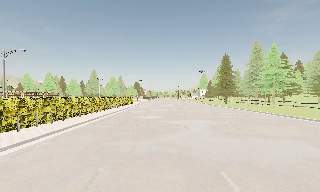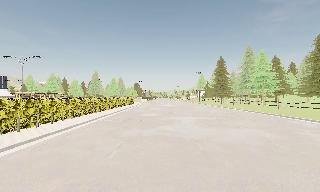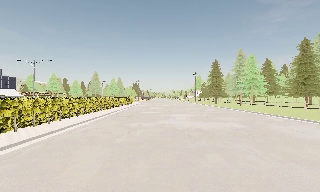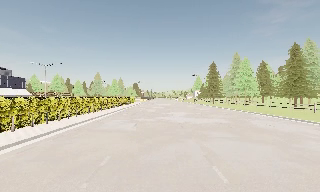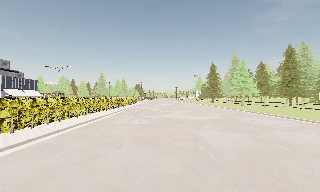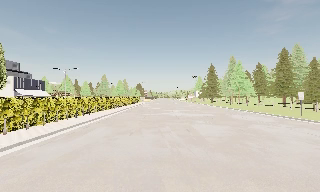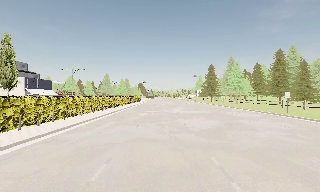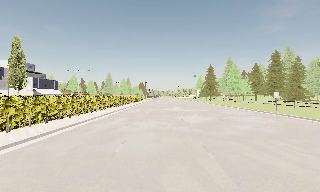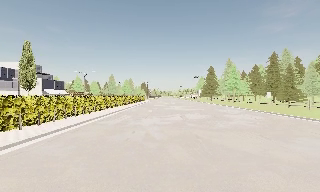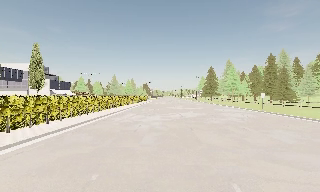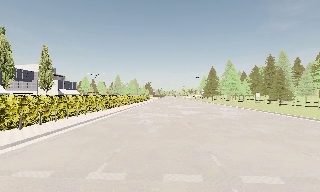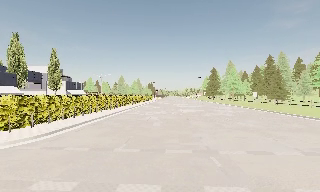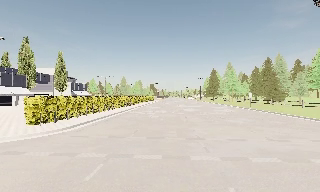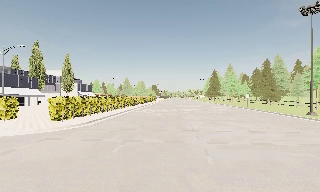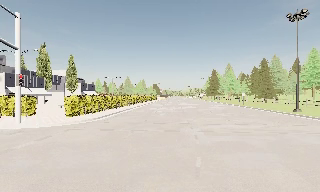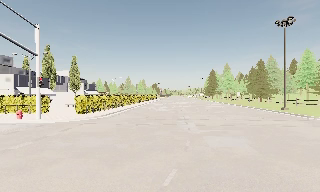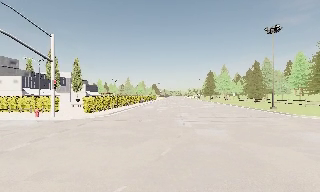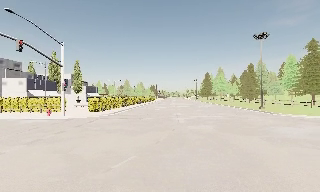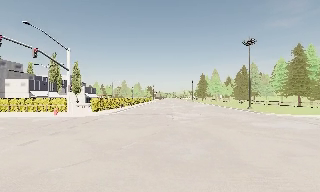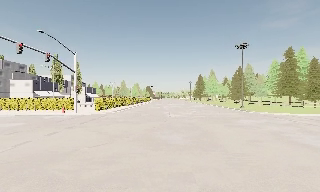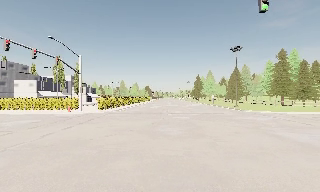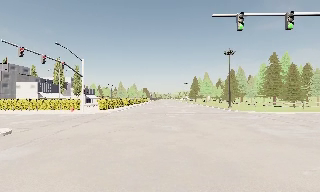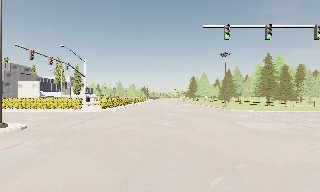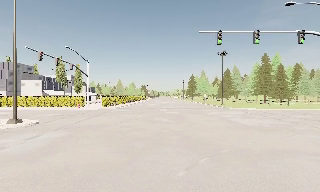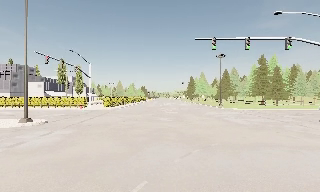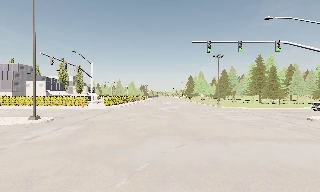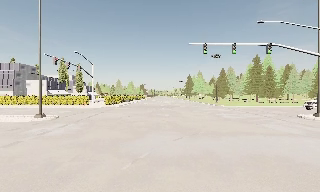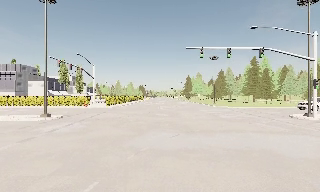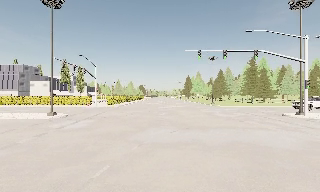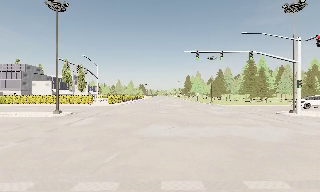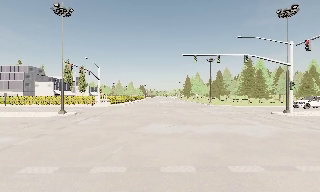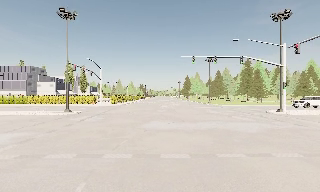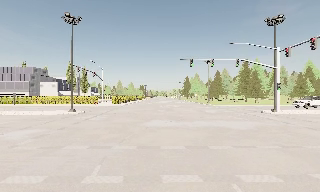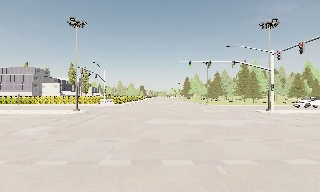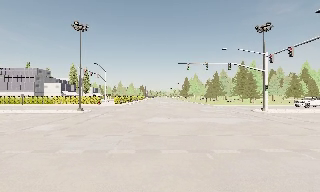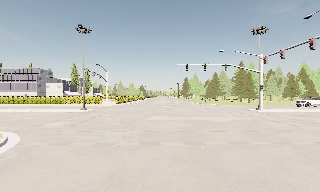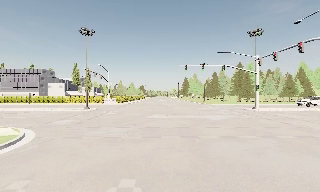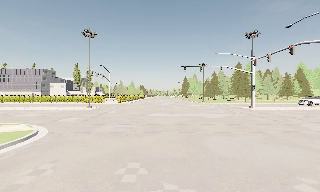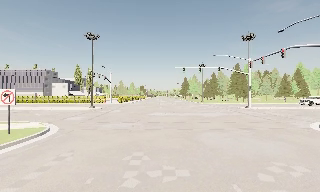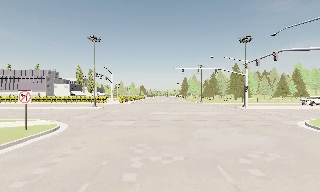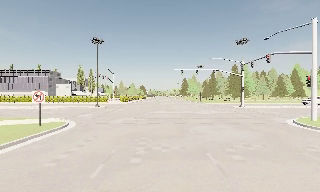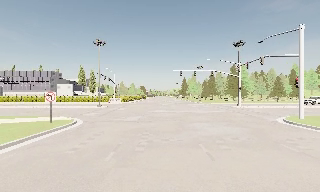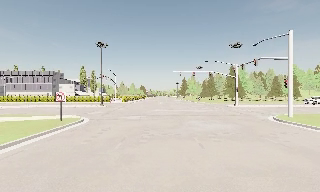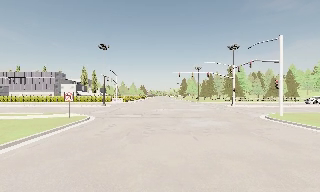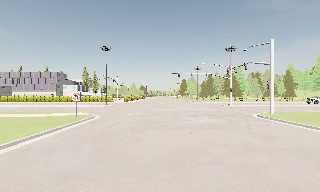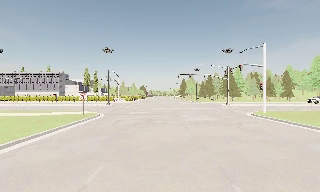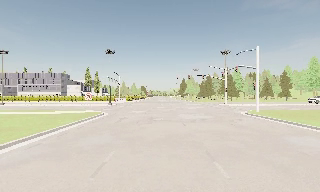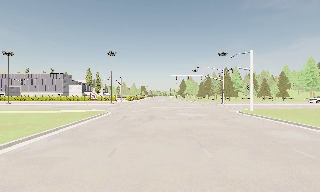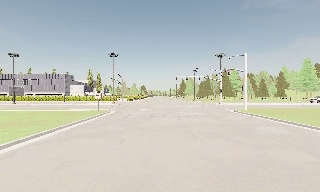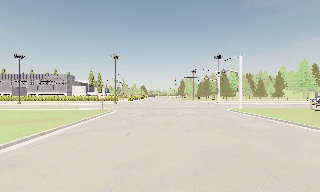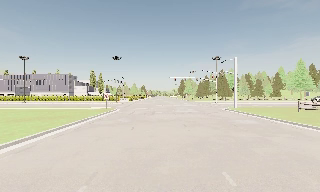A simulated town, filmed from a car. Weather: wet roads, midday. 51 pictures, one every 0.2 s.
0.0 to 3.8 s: The camera travels backward, about 40 m, so what stands in front gets smaller.
3.8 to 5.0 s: The camera travels backward, about 8 m, so what stands in front gets smaller. It loses speed.
5.0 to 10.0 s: The camera travels backward, about 25 m, so what stands in front gets smaller.
The film runs backward here.
